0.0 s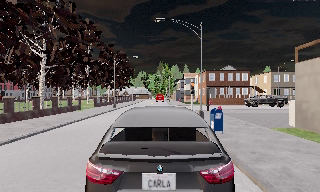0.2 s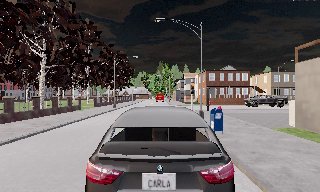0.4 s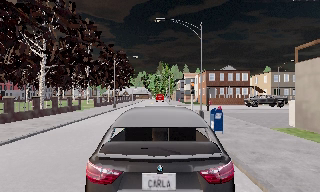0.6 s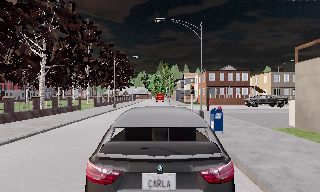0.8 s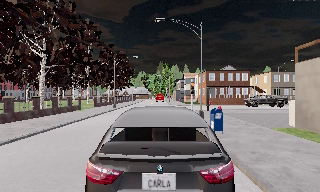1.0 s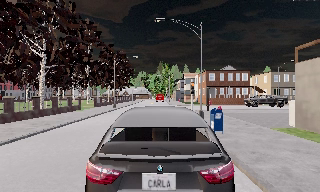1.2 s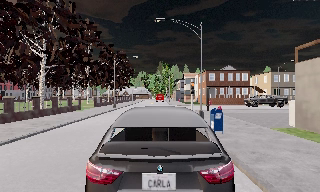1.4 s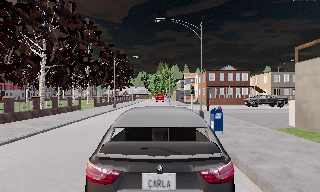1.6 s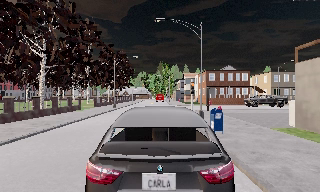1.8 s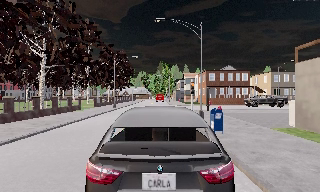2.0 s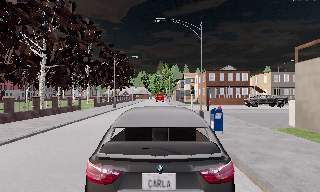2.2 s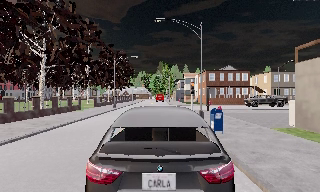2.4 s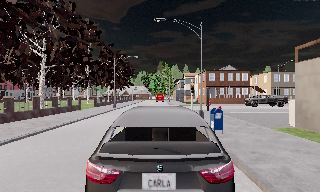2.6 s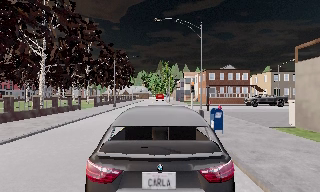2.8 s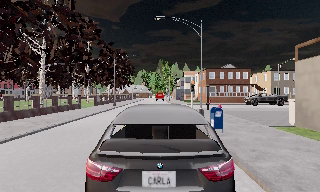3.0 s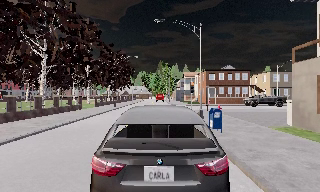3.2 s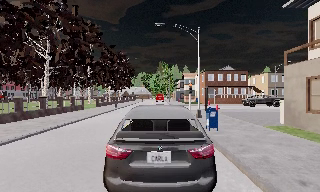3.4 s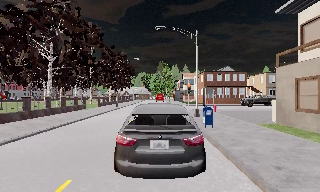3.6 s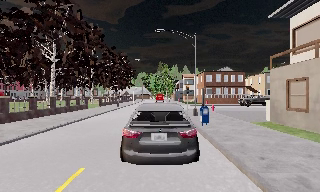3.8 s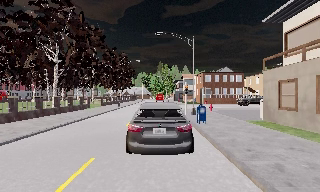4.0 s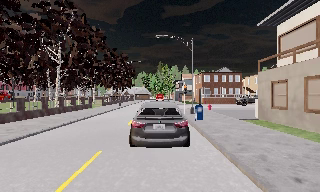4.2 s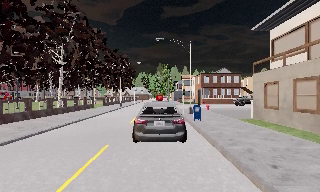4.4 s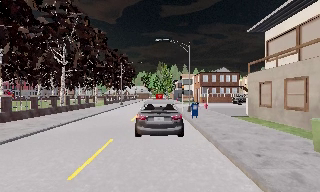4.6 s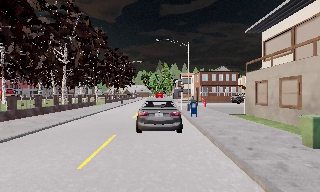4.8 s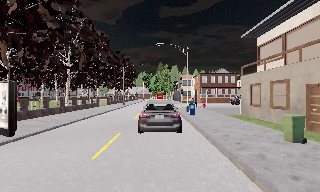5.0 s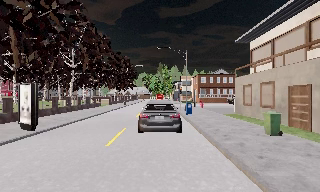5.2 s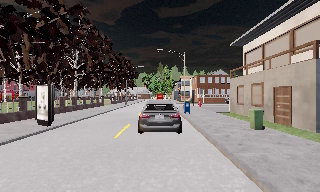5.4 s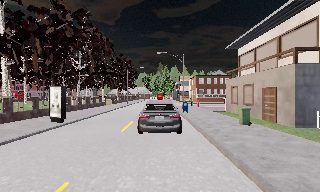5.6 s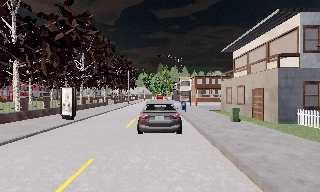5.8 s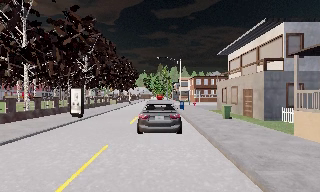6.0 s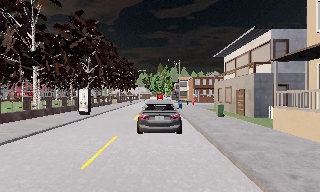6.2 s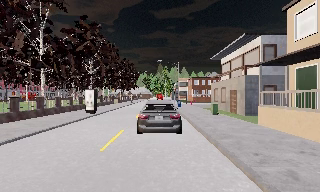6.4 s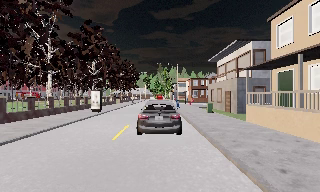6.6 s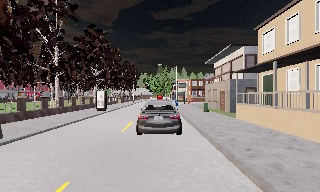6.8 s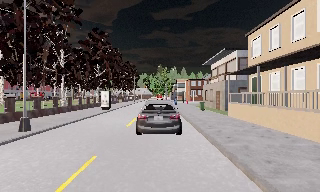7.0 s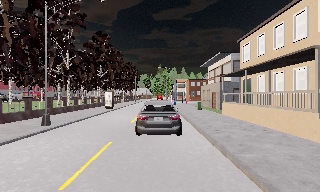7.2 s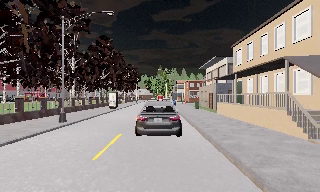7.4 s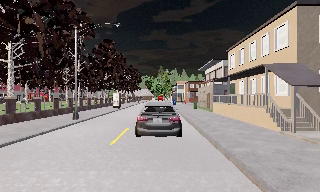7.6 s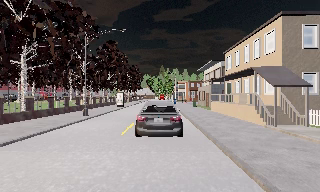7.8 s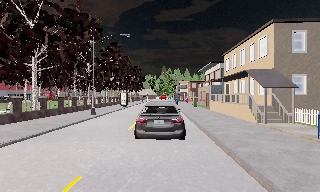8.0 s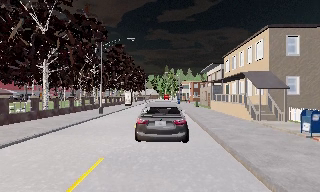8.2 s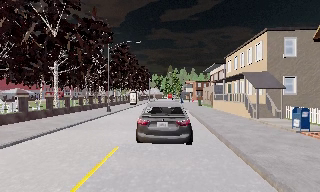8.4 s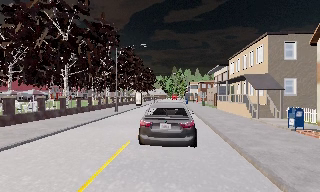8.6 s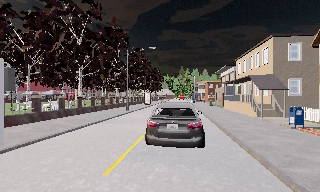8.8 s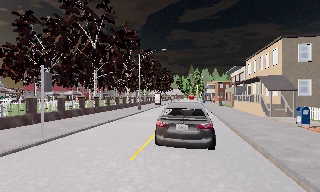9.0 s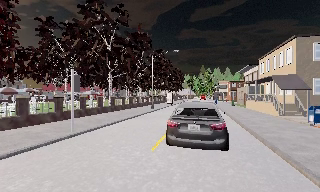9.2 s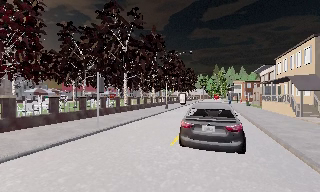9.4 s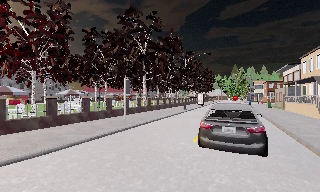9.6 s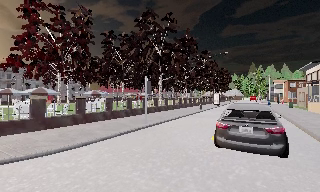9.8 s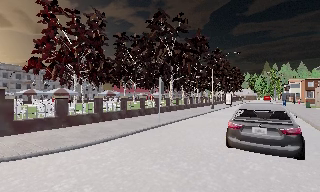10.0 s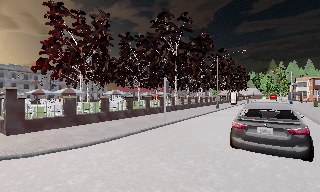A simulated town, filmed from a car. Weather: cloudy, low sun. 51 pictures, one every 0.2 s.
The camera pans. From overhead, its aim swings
counterclockwise.
The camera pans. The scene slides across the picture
to the right.
0.0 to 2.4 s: The camera keeps its place and its aim.
2.4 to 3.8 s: The camera travels backward, about 2.5 m, so what stands in front gets smaller. It gains speed.
3.8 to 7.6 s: The camera travels backward, about 25 m, so what stands in front gets smaller. It gains speed.
7.6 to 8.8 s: The camera pans to its left, which is counterclockwise from overhead, by about 10 degrees. It travels backward, about 6 m, so what stands in front gets smaller.
8.8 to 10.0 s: The camera pans to its left, which is counterclockwise from overhead, by about 25 degrees. It travels backward and to its left, about 3.5 m, so what stands in front gets smaller. It loses speed.
The film runs backward here.
